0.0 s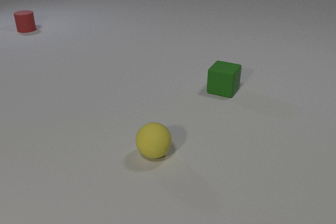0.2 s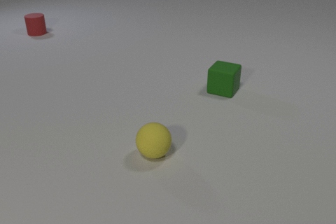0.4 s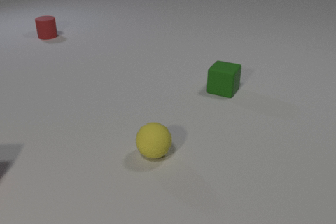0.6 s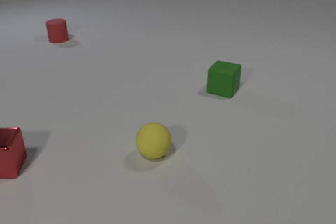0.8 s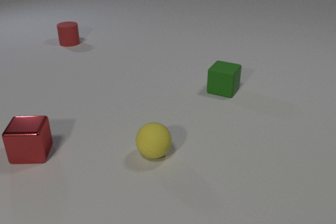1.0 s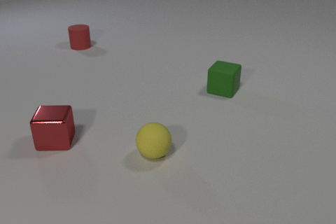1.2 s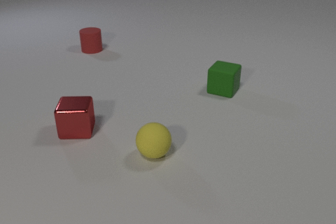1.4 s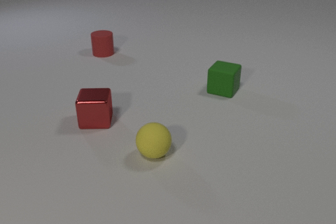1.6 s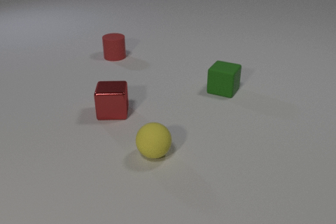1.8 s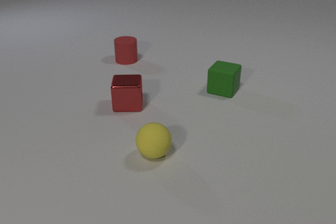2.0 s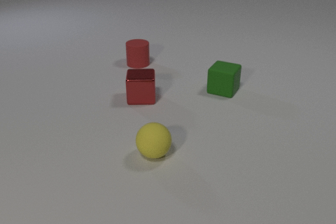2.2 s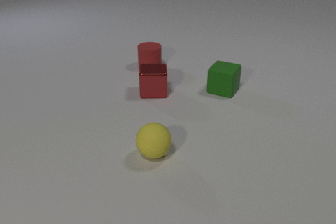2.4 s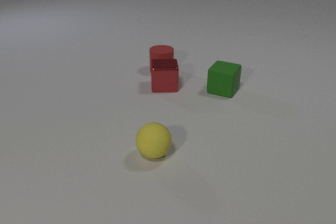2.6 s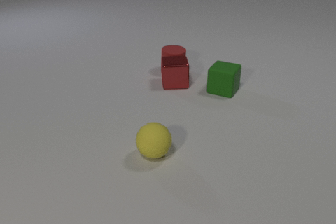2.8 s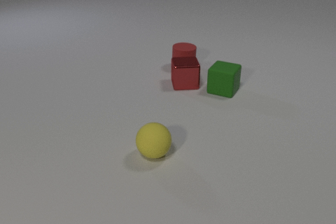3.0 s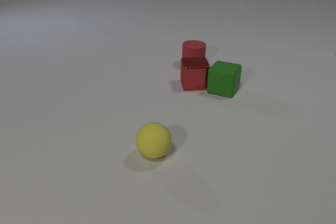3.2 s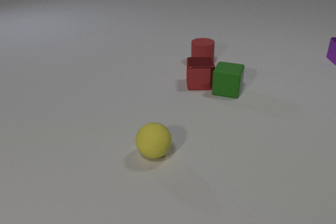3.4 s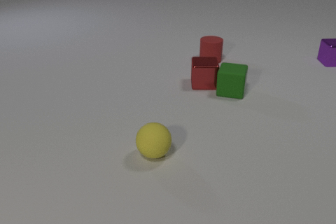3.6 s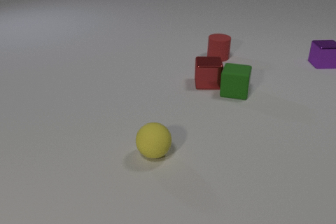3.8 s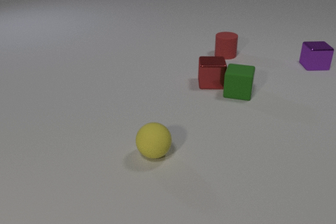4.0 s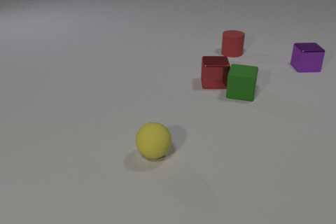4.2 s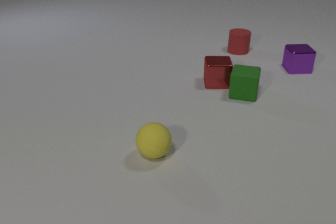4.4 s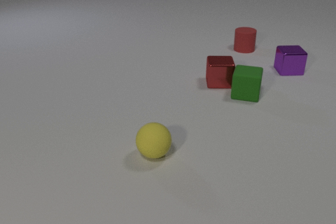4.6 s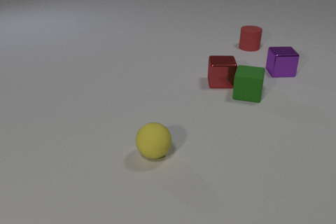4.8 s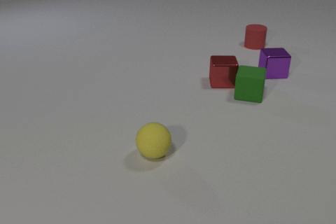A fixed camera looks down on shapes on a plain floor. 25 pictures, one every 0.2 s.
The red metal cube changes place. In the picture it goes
to the right.
The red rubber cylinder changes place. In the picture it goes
to the right.
0.0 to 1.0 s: The red metal cube comes in at the left edge, slides to the right and away from the camera. The red rubber cylinder slides toward the camera and to the right.
1.0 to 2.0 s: The red metal cube slides to the right and away from the camera. The red rubber cylinder slides to the right and toward the camera.
2.0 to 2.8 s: The red metal cube slides to the right and away from the camera. The red rubber cylinder slides to the right. The red metal cube and the red rubber cylinder collide.
2.8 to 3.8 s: The red metal cube slides to the right. The red rubber cylinder slides to the right and away from the camera. The green rubber cube slides to the right. The purple metal cube comes in at the right edge, slides toward the camera and to the left. The red metal cube and the green rubber cube collide.
3.8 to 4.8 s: The red metal cube slides to the right. The red rubber cylinder slides away from the camera and to the right. The green rubber cube slides to the right. The purple metal cube slides to the left and toward the camera.
How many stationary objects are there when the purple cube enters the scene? 1.
What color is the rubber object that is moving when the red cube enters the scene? red.
What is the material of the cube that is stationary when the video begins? rubber.
